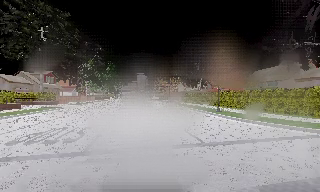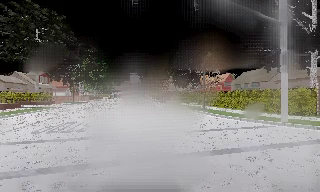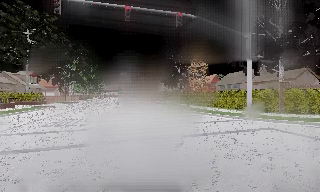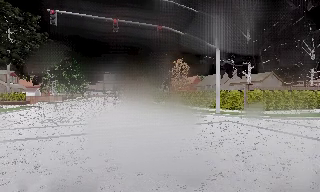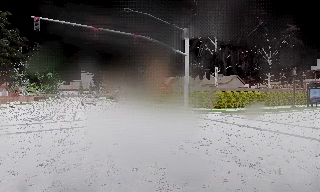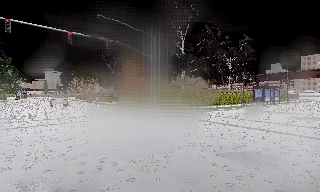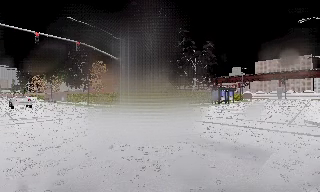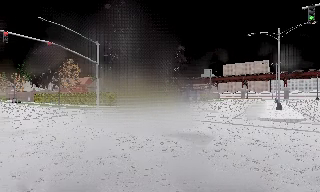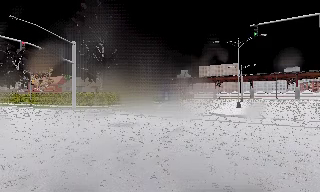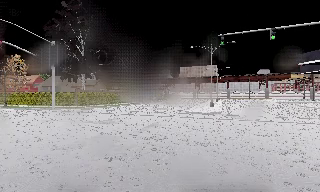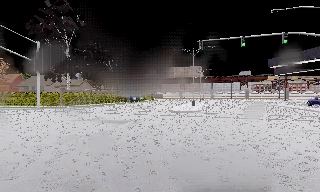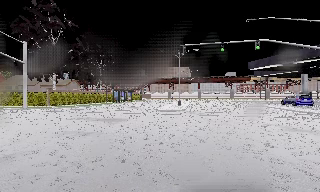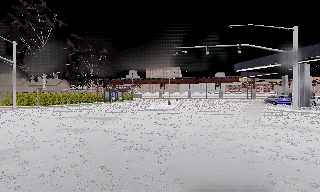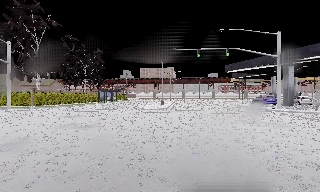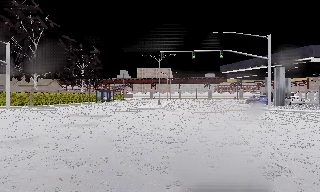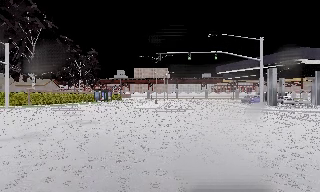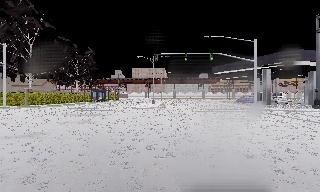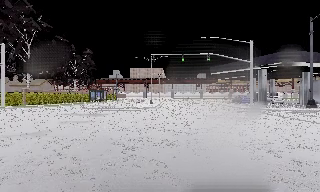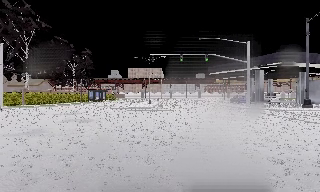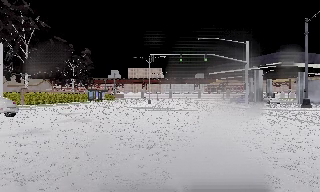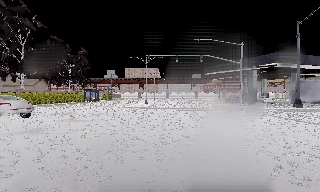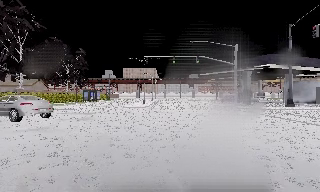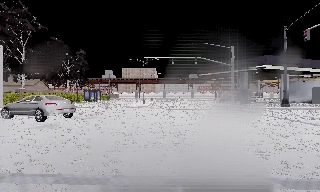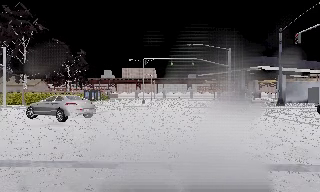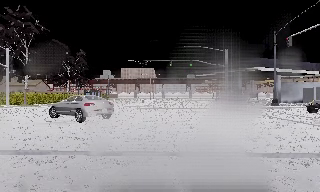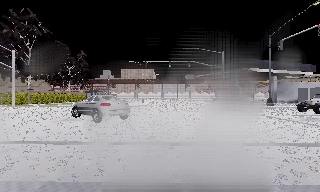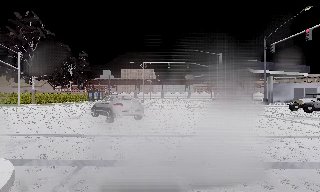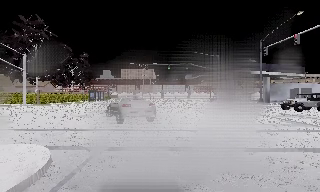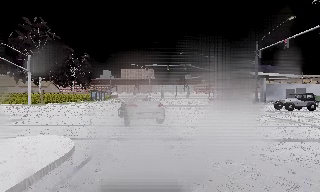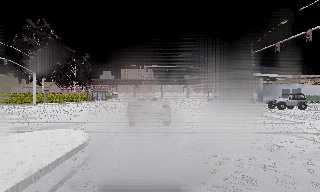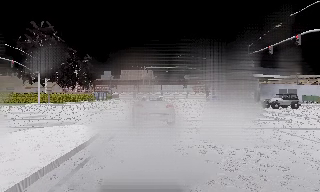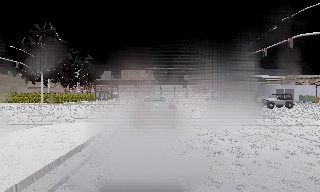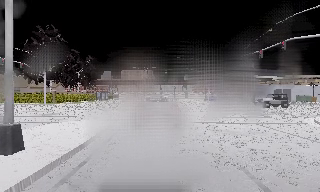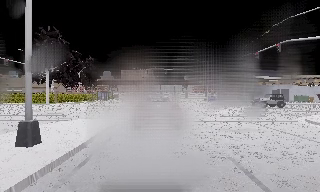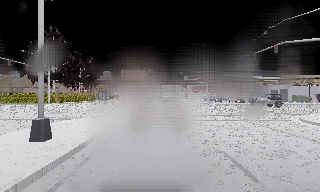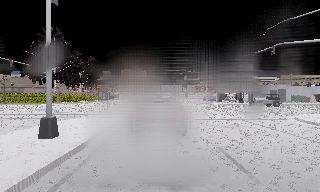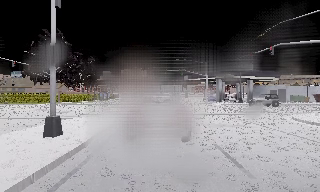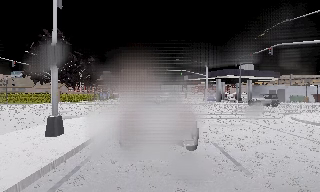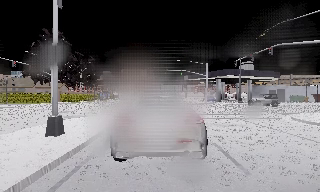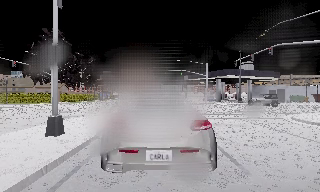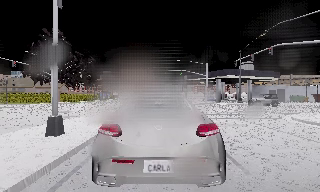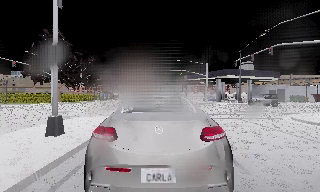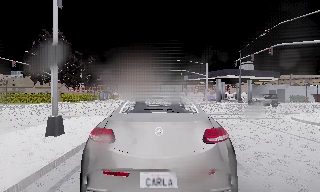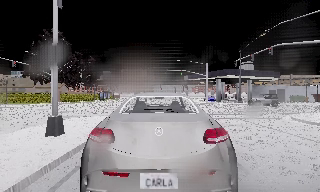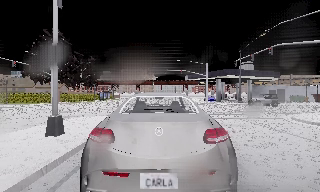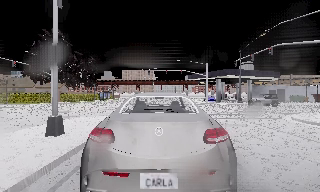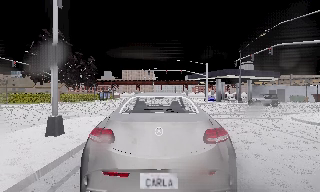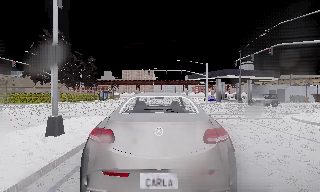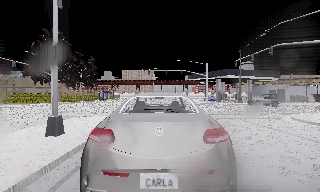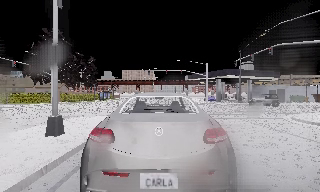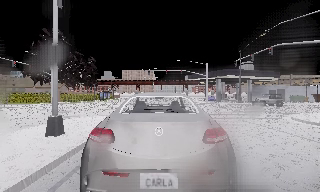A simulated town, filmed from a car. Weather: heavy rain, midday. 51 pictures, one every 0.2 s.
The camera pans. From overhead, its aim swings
clockwise.
The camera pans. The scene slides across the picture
to the left.
0.0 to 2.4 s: The camera pans to its right, which is clockwise from overhead, by about 75 degrees. It travels backward, about 17 m. It loses speed.
2.4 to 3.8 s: The camera travels backward, about 3 m, so what stands in front gets smaller. It loses speed.
3.8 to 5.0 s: The camera travels backward, about 4 m, so what stands in front gets smaller. It gains speed.
5.0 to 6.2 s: The camera travels backward, about 6 m, so what stands in front gets smaller.
6.2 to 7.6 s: The camera travels backward, about 2.5 m, so what stands in front gets smaller. It loses speed.
7.6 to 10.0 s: The camera keeps its place and its aim.
The film runs backward here.
